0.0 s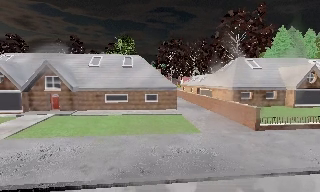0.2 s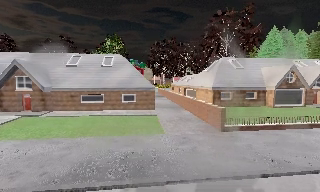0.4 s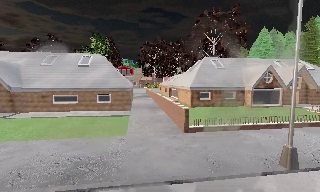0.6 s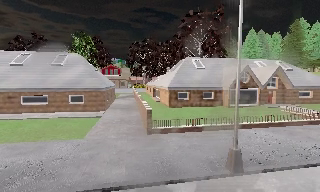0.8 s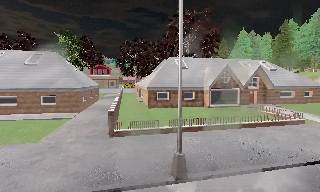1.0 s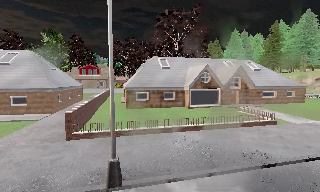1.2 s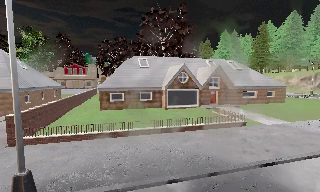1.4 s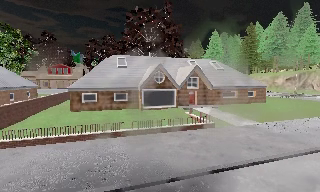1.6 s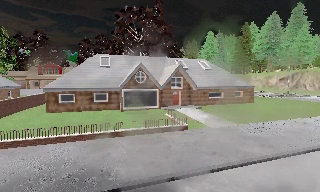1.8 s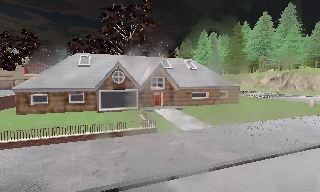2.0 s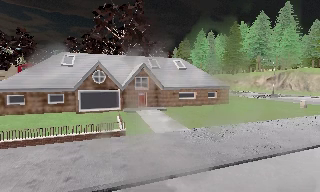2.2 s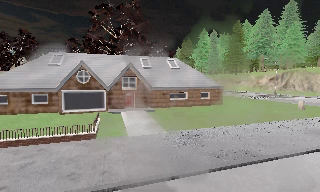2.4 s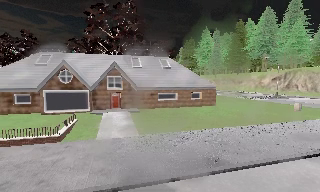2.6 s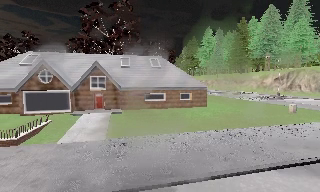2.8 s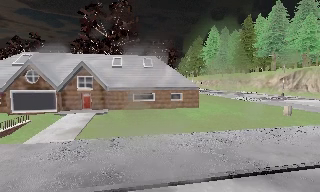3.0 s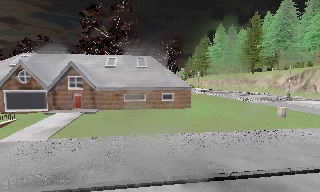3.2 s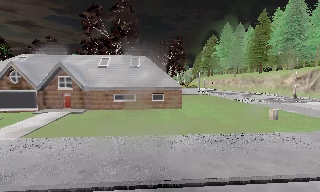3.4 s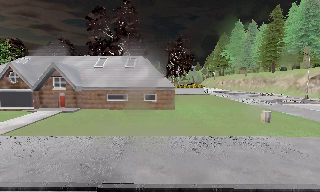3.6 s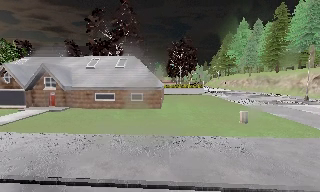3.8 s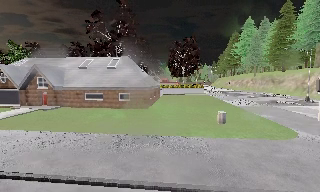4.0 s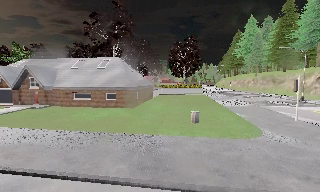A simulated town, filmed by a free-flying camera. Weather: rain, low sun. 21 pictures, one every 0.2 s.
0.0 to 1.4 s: The camera pans to its right, which is clockwise from overhead, by about 10 degrees. It travels to its right, about 12 m, so close, fixed things drift to the left.
1.4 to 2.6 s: The camera travels to its right, about 10 m, so close, fixed things drift to the left.
2.6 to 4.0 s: The camera pans to its left, which is counterclockwise from overhead, by about 20 degrees. It travels to its right, about 14 m, so close, fixed things drift to the left.
The film runs backward here.
